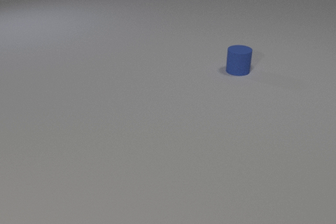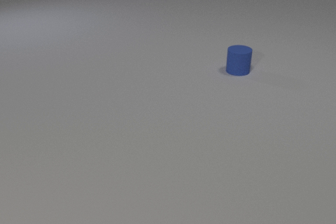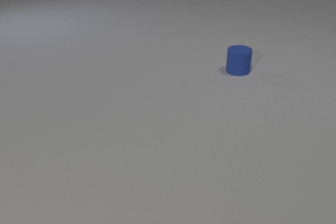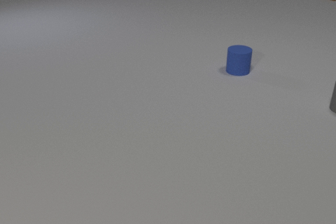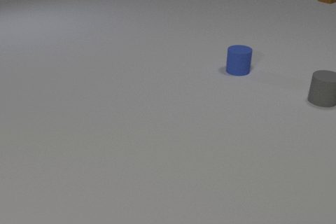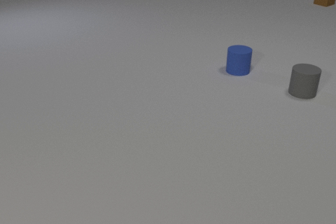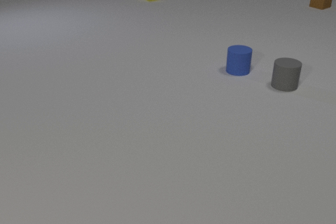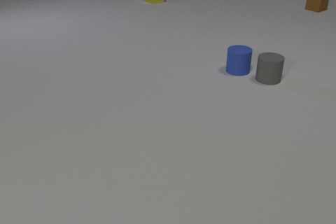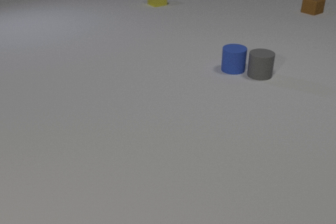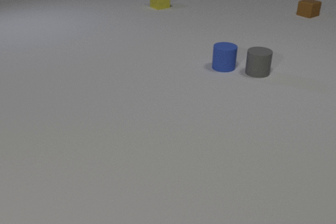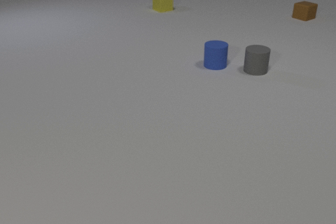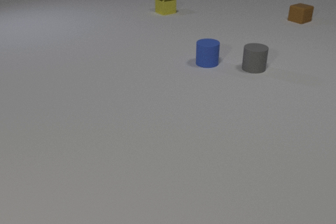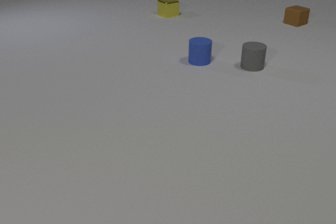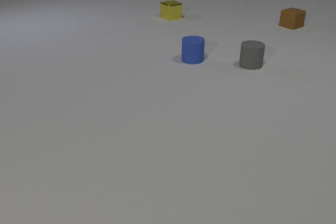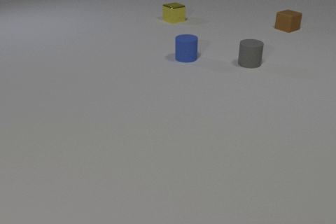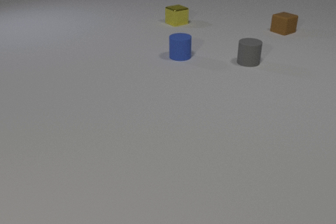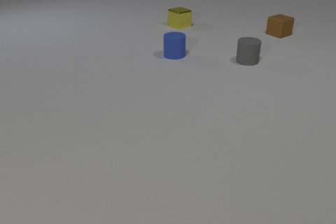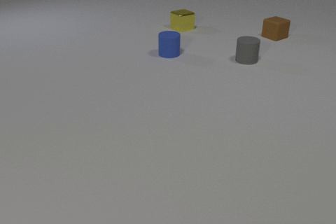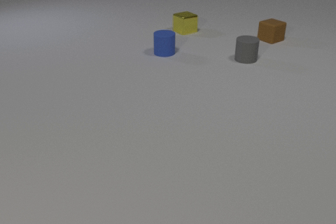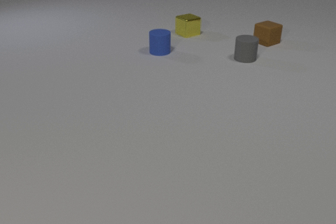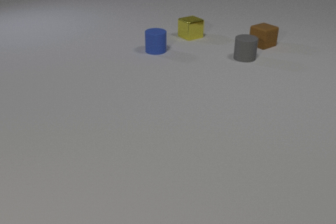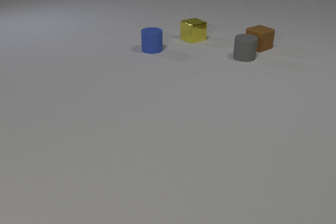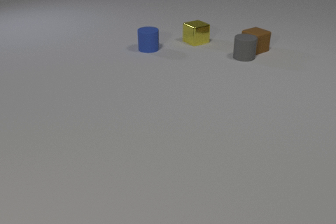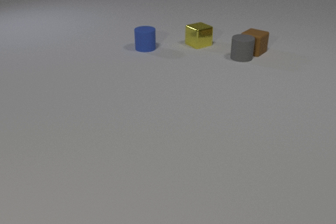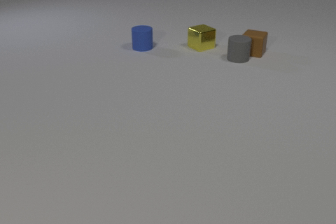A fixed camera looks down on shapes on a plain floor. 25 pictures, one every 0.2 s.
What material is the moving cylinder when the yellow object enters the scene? rubber.
Are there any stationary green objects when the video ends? no.
What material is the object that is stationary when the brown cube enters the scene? rubber.
0.0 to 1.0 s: The gray rubber cylinder comes in at the right edge, slides to the left and away from the camera. The brown rubber cube comes in at the top edge, slides toward the camera. The yellow metal cube comes in at the top edge.
1.0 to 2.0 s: The gray rubber cylinder slides to the left and away from the camera. The blue rubber cylinder slides to the left and away from the camera. The brown rubber cube slides toward the camera. The yellow metal cube slides toward the camera. The gray rubber cylinder and the blue rubber cylinder collide.
2.0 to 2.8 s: The gray rubber cylinder slides away from the camera. The blue rubber cylinder slides to the left and away from the camera. The brown rubber cube slides toward the camera. The yellow metal cube slides toward the camera.
2.8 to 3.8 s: The gray rubber cylinder slides away from the camera. The blue rubber cylinder slides to the left and away from the camera. The brown rubber cube slides toward the camera. The yellow metal cube slides toward the camera.
3.8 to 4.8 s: The gray rubber cylinder slides to the left. The blue rubber cylinder slides to the left and away from the camera. The brown rubber cube slides toward the camera, spins counterclockwise seen from above by about 30 degrees, its near face sliding to the right. The yellow metal cube slides toward the camera. The gray rubber cylinder and the brown rubber cube collide.
